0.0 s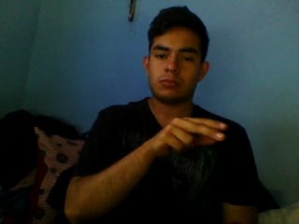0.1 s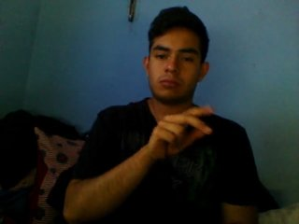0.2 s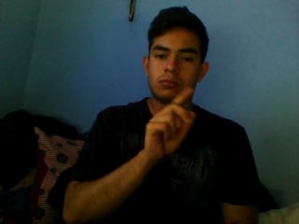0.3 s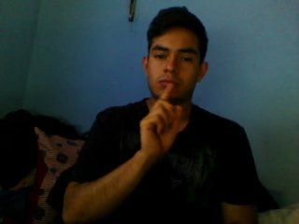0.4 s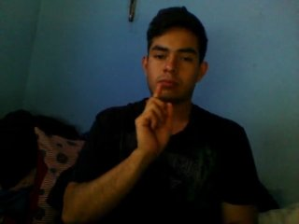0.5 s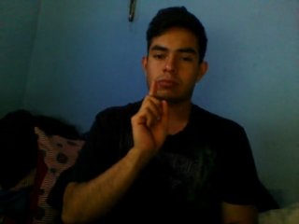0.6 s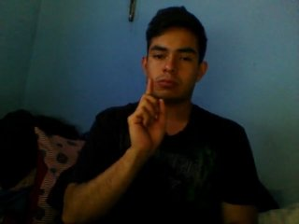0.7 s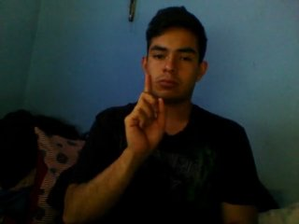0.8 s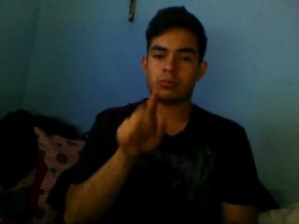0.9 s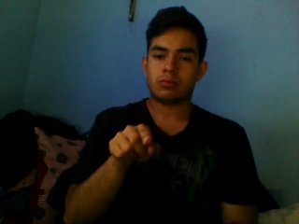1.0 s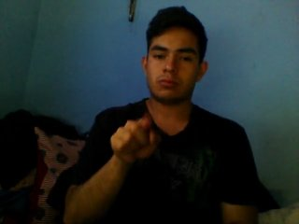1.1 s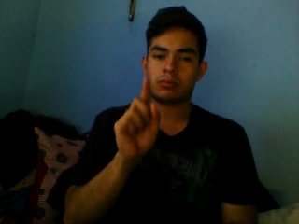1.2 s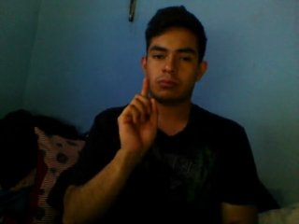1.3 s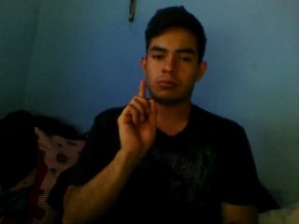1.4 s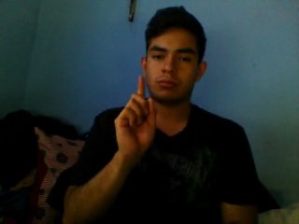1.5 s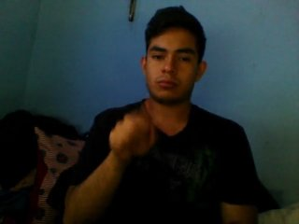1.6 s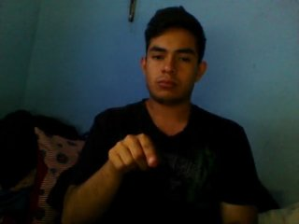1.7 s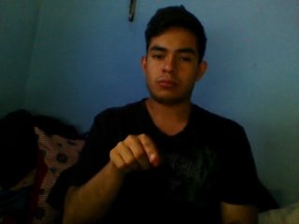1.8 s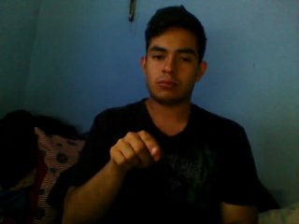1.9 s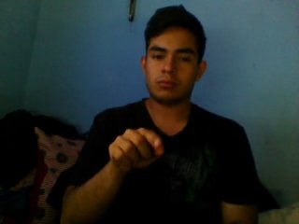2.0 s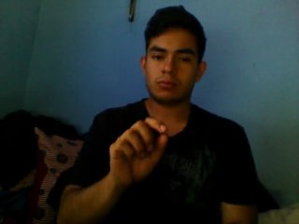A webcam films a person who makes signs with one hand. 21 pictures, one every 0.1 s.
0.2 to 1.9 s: Double click with one finger.
